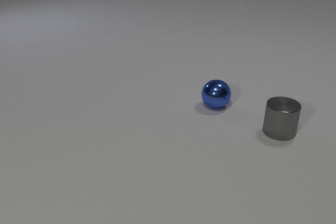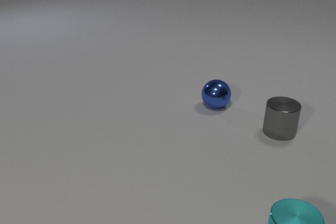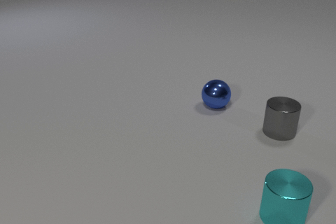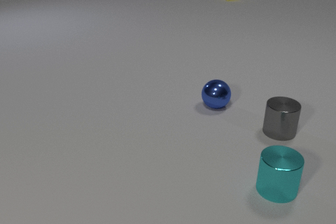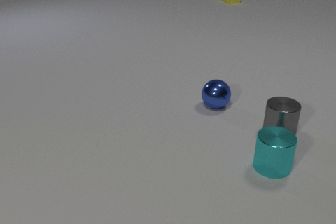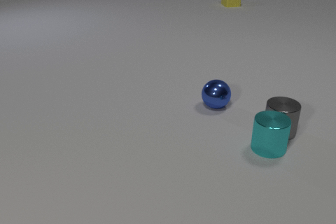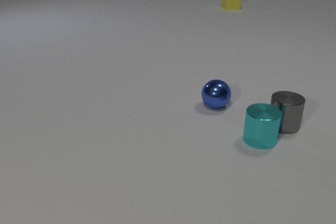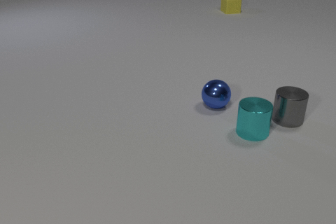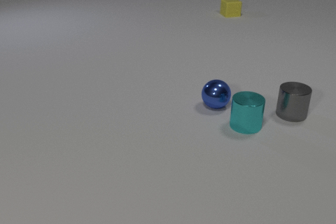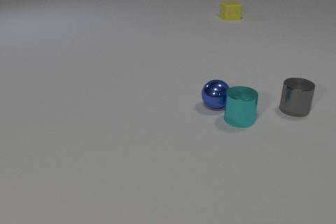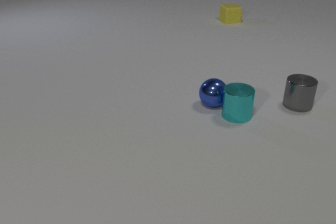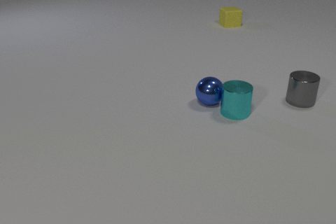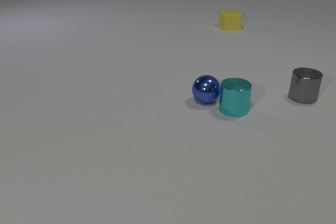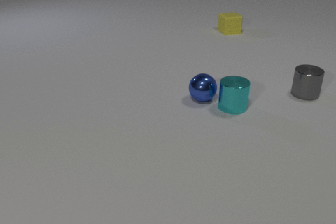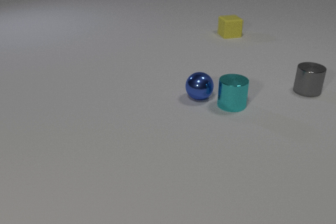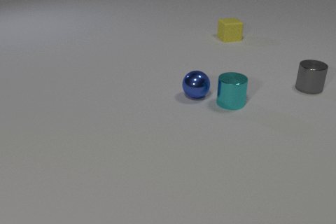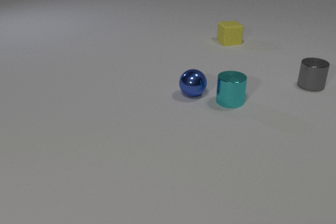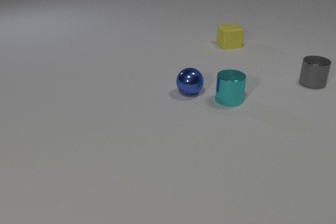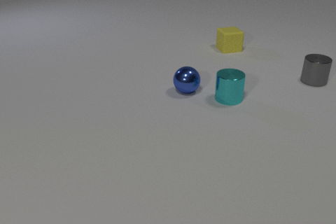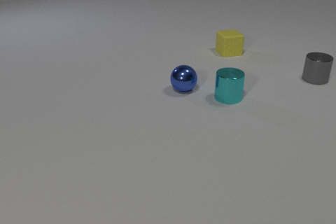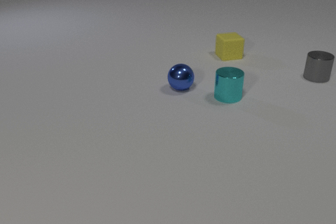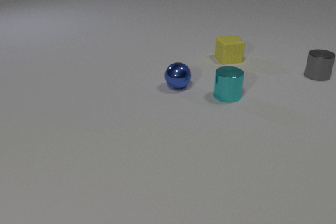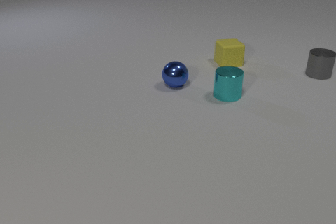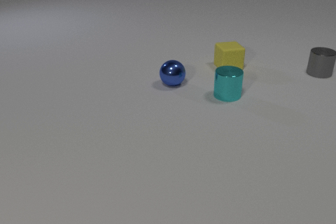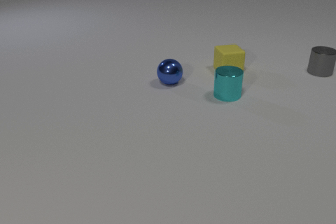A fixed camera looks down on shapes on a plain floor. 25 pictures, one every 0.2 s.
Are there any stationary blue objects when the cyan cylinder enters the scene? yes.
What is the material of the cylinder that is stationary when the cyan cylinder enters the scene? metal.
What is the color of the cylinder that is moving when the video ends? gray.
0.0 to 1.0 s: The cyan metal cylinder comes in at the bottom edge, slides away from the camera. The yellow rubber cube comes in at the top edge, slides toward the camera. The cyan metal cylinder and the gray metal cylinder collide.
1.0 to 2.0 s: The cyan metal cylinder slides away from the camera and to the left. The gray metal cylinder slides away from the camera. The yellow rubber cube slides toward the camera. The cyan metal cylinder and the blue metal sphere collide.
2.0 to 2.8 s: The cyan metal cylinder slides away from the camera. The gray metal cylinder slides away from the camera. The blue metal sphere rolls to the left and away from the camera. The yellow rubber cube slides toward the camera.
2.8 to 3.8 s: The cyan metal cylinder slides away from the camera. The gray metal cylinder slides away from the camera. The blue metal sphere rolls away from the camera and to the left. The yellow rubber cube slides toward the camera.
3.8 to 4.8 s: The gray metal cylinder slides away from the camera. The blue metal sphere rolls away from the camera and to the left. The yellow rubber cube slides toward the camera.
